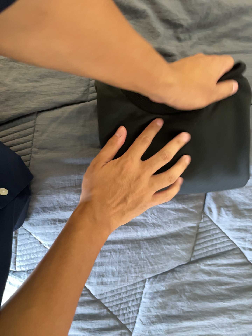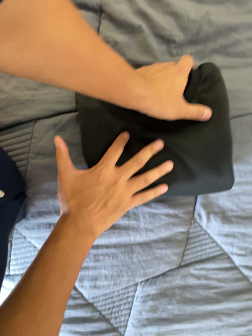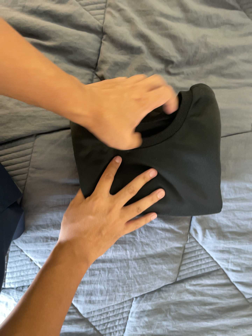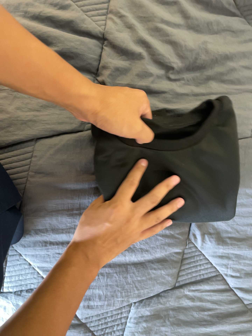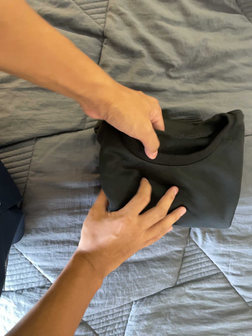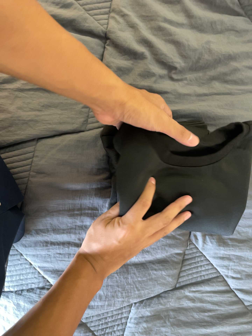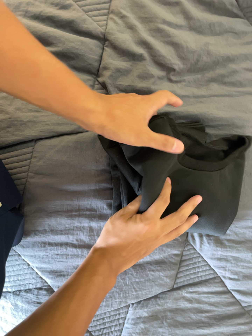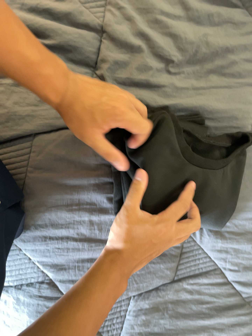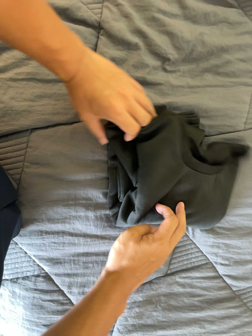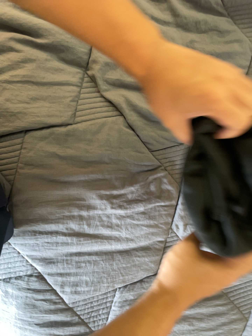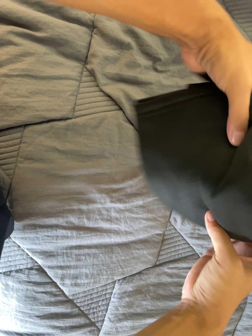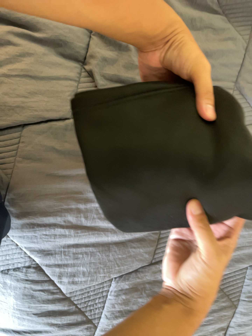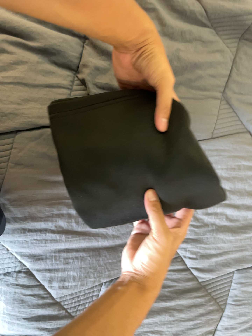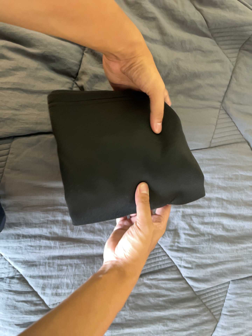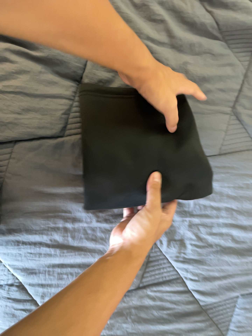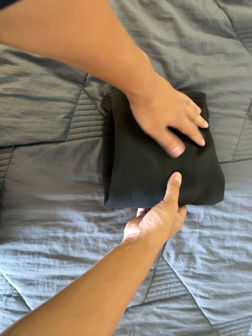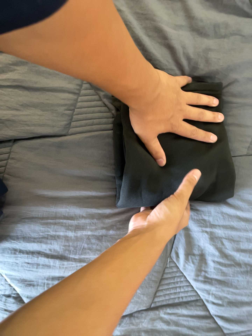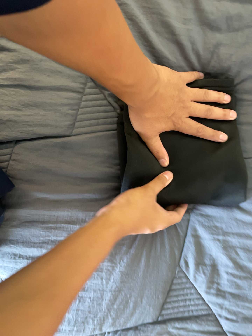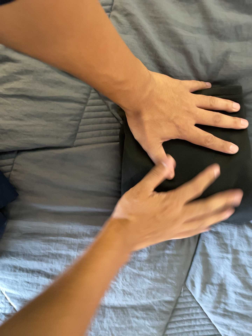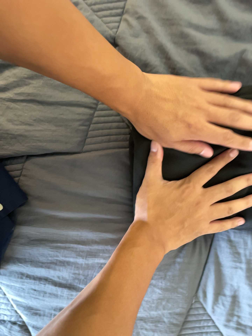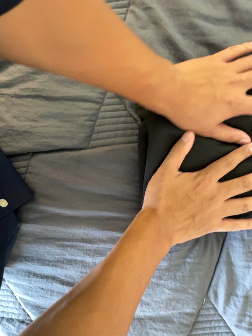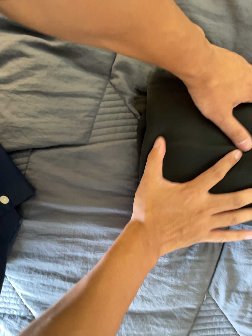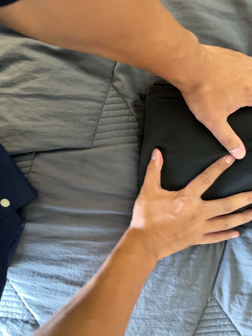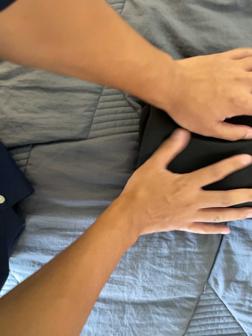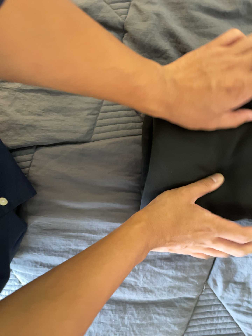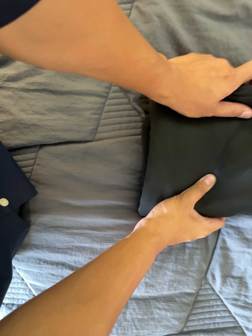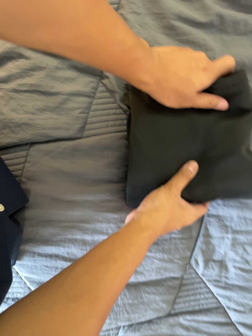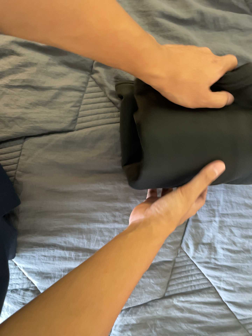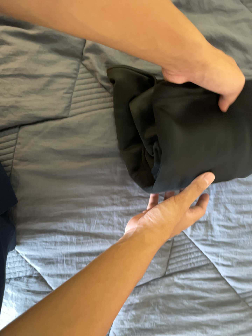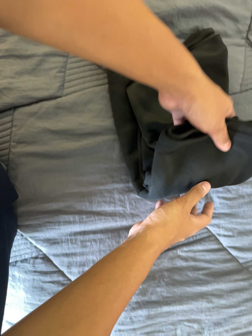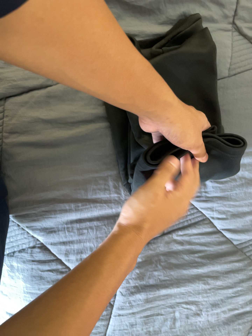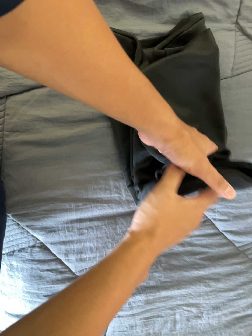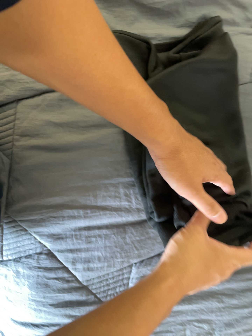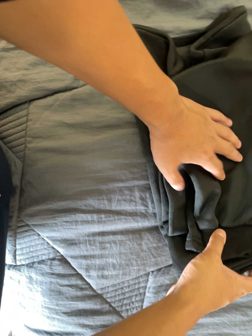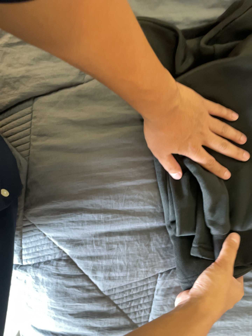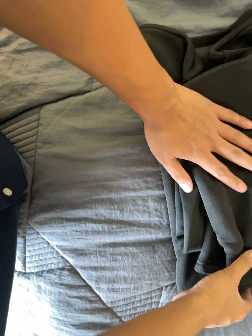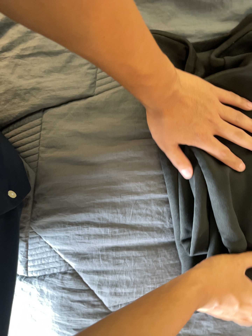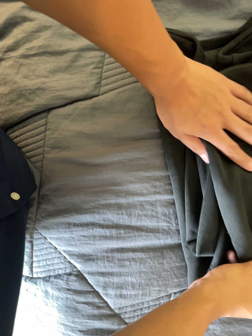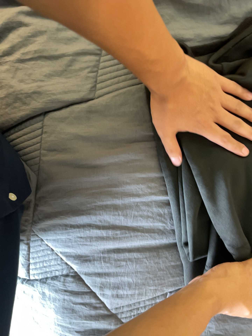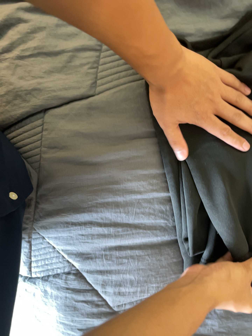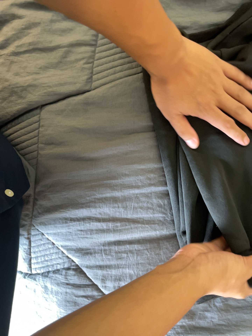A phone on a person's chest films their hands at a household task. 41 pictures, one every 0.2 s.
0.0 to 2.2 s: The camera travels backward, about 7 cm, so what stands in front gets smaller.
2.2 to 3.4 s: The camera pans to its left by about 15 degrees. It travels forward and to its right, about 14 cm, so what stands in front looms larger.
3.4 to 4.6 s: The camera shifts only a little, or ends up much as it began.
4.6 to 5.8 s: The camera pans to its right by about 10 degrees. It travels backward and toward the bottom of its view, about 12 cm, so what stands in front gets smaller. It rolls about its line of sight by about 10 degrees, and the scene rotates counterclockwise.
5.8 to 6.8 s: The camera travels forward, about 6 cm, so what stands in front looms larger.
6.8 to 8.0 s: The camera shifts only a little, or ends up much as it began.
The film runs backward here.
